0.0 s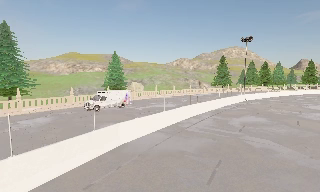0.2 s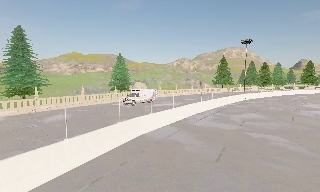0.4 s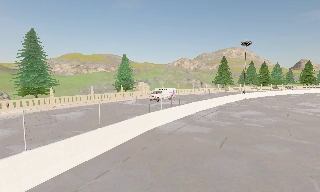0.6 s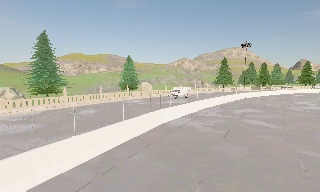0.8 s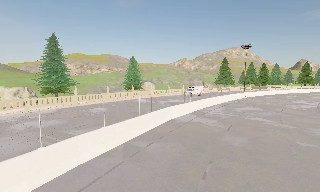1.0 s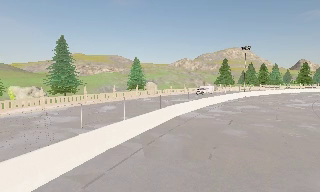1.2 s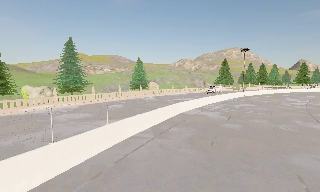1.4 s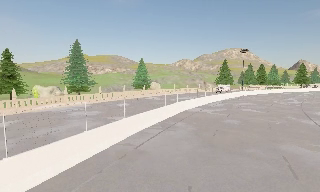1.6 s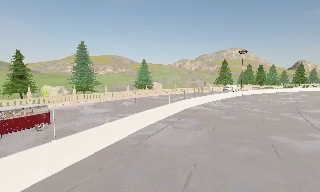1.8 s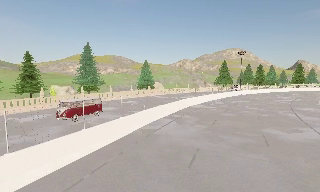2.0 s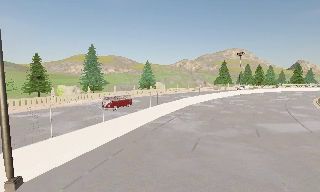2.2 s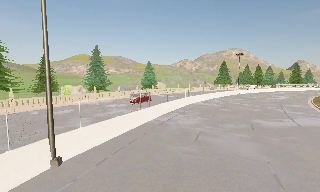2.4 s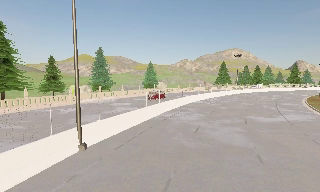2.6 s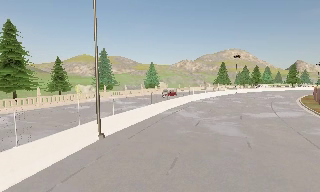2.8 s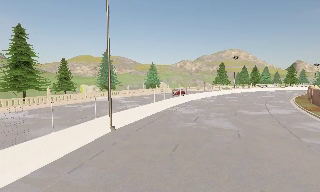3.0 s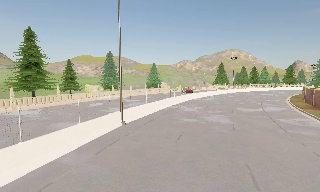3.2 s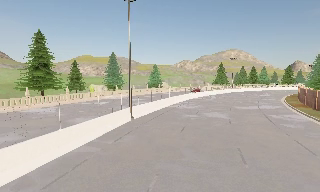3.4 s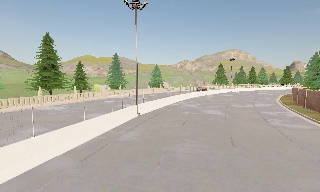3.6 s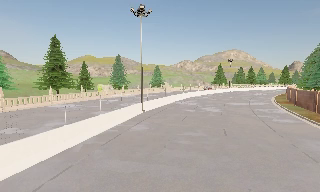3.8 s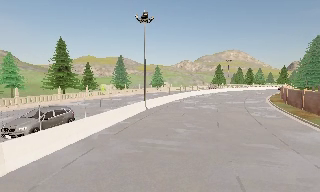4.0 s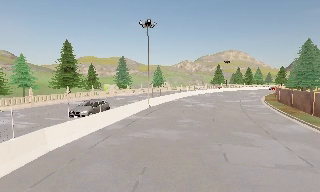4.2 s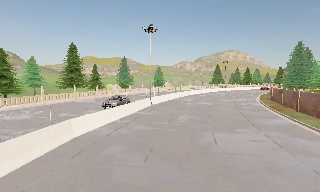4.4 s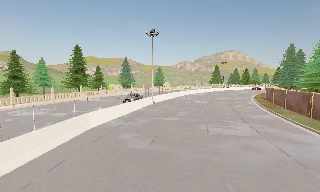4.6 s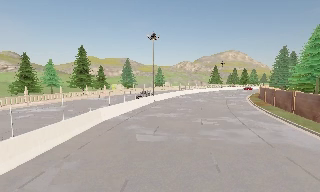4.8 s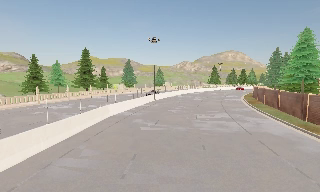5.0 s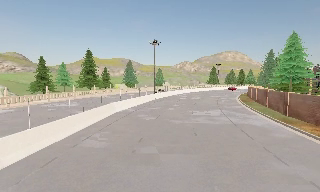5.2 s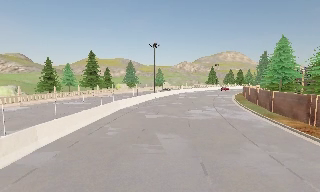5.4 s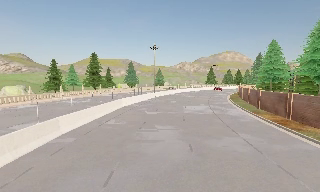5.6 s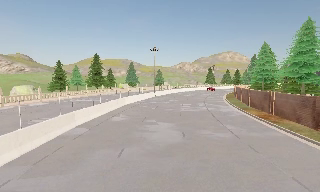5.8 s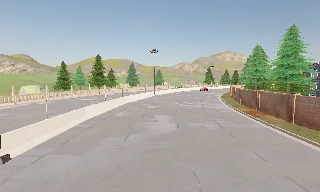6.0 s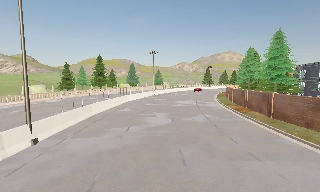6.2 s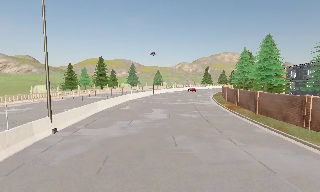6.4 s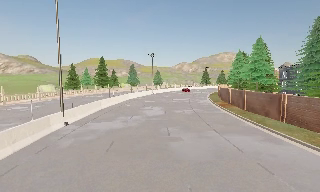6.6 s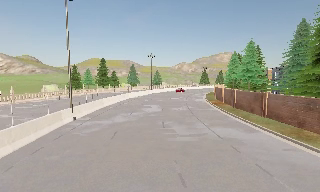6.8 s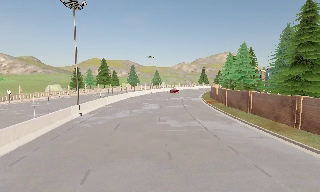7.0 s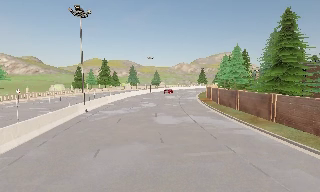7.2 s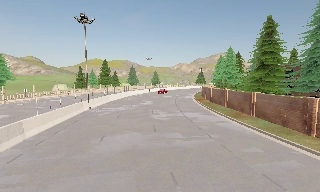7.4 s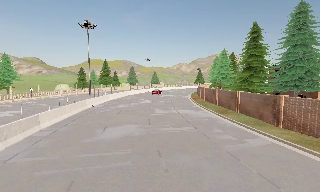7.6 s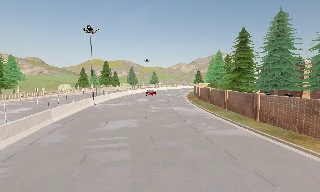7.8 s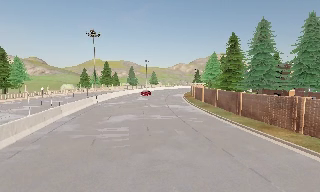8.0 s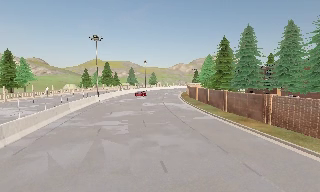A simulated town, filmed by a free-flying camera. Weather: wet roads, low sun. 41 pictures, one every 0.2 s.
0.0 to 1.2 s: The camera travels backward and to its left, about 11 m, so what stands in front gets smaller.
1.2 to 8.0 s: The camera travels backward, about 65 m, so what stands in front gets smaller.
The film runs backward here.
